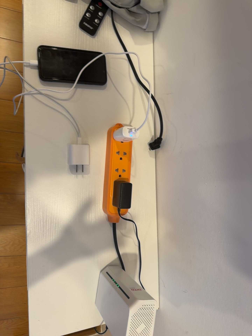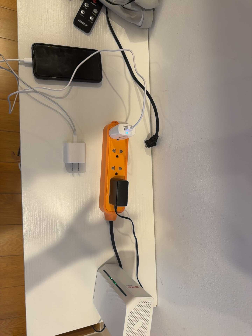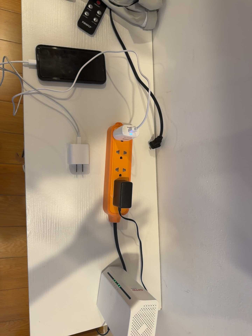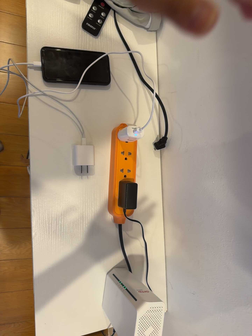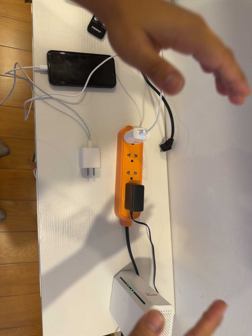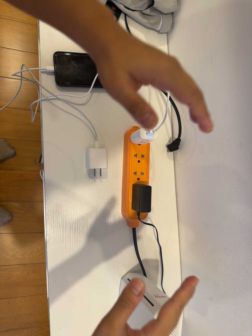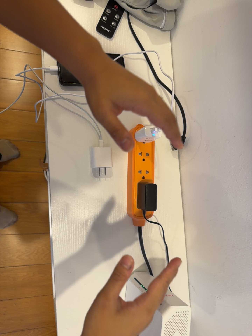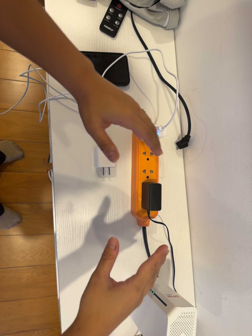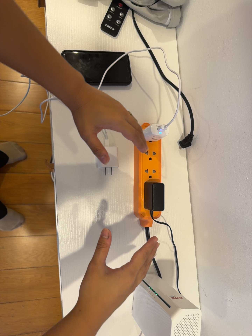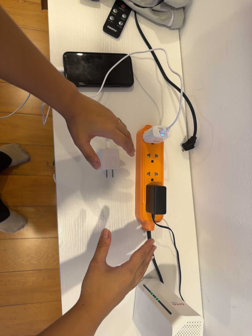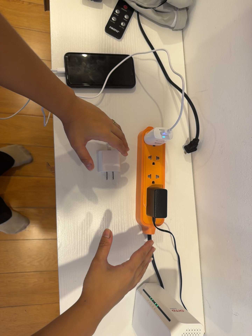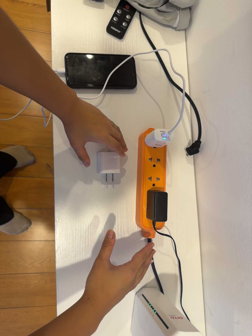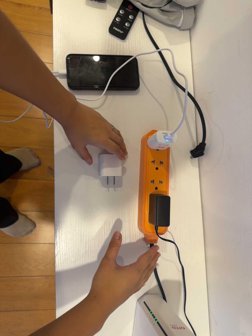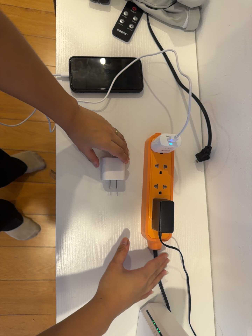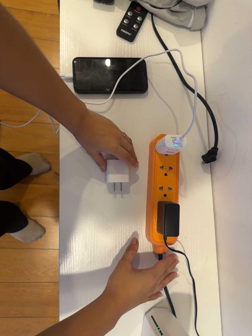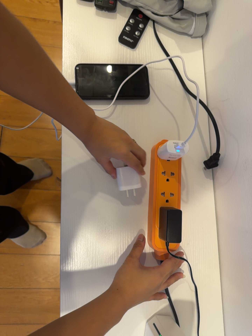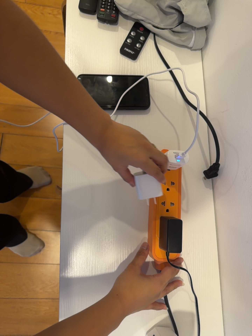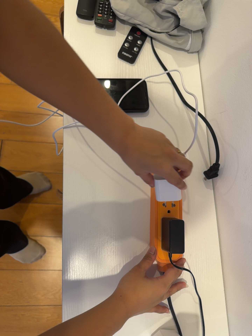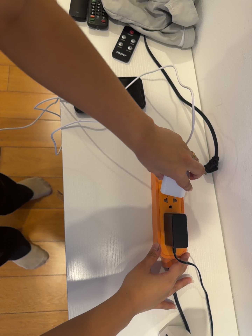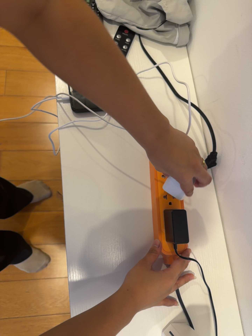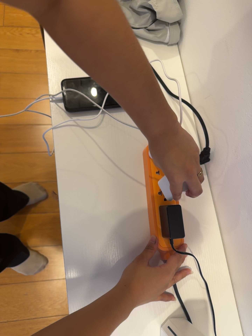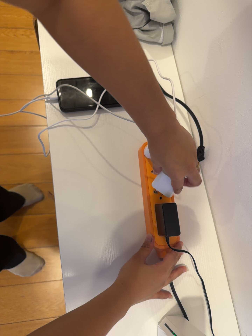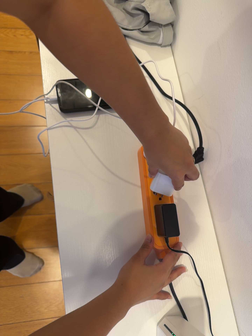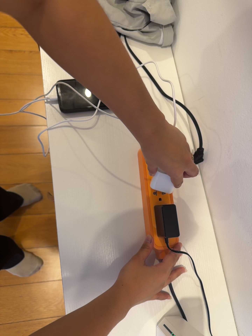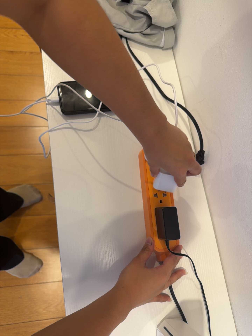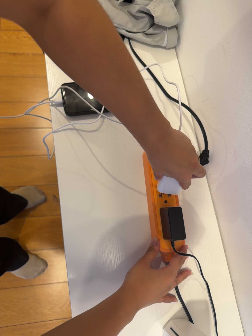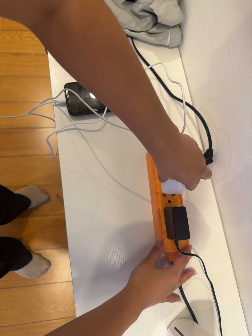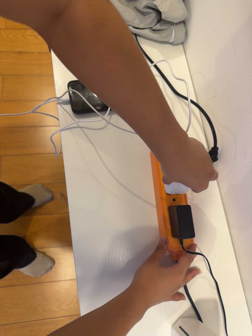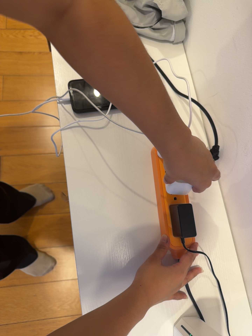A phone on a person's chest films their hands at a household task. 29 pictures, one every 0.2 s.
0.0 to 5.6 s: The camera swings to its left by about 15 degrees, and the scene slides to the right. It travels forward, about 8 cm, so what stands in front looms larger. Its aim tips toward the top of its view by about 10 degrees, and the scene shifts downward. It rolls about its line of sight by about 10 degrees, and the scene rotates counterclockwise.
The film runs forward here.
